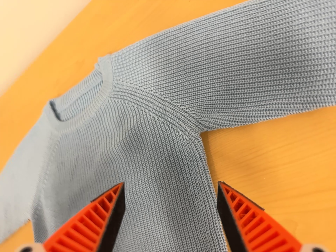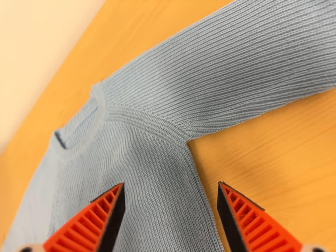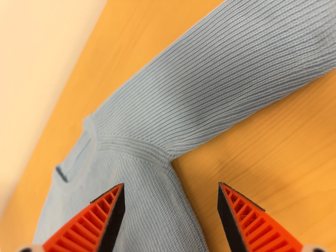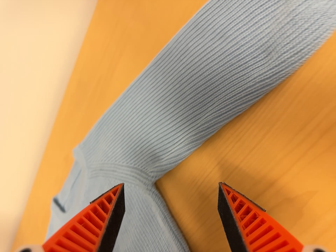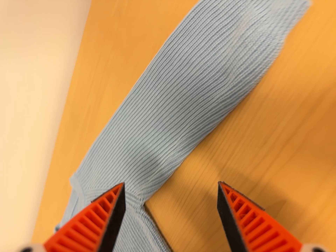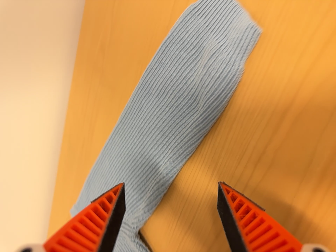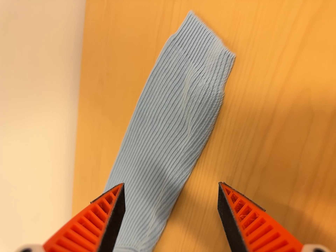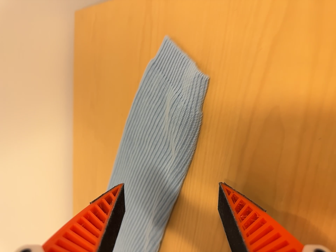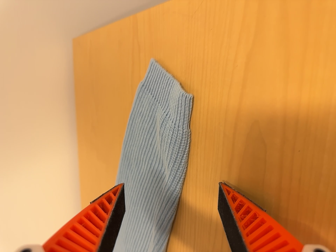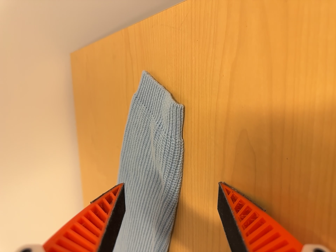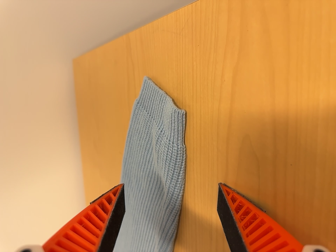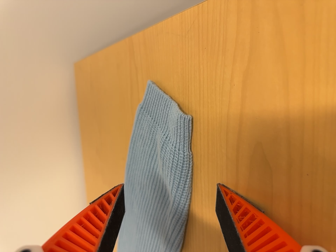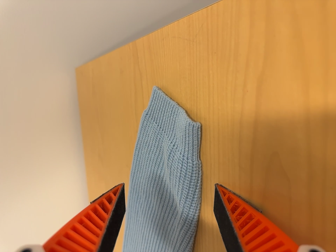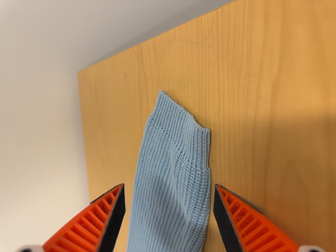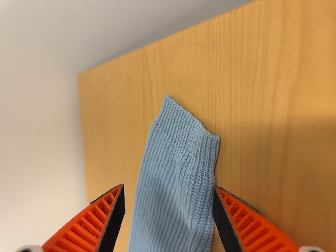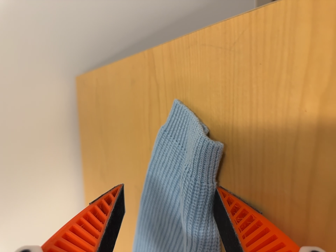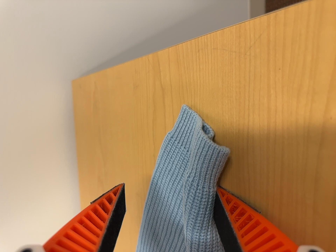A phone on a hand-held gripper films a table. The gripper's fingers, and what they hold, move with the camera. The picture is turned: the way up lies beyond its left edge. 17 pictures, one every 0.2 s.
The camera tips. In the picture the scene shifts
downward.
The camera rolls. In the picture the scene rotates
counterclockwise.
0.0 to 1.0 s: The camera pans to its left by about 10 degrees. It travels to its right, about 20 cm. Its aim tips toward the top of its view by about 20 degrees, and the scene shifts downward. It rolls about its line of sight by about 35 degrees, and the scene rotates counterclockwise.
1.0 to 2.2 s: The camera travels to its right, about 8 cm. Its aim tips toward the top of its view by about 15 degrees, and the scene shifts downward. It rolls about its line of sight by about 15 degrees, and the scene rotates counterclockwise.
2.2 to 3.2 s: The camera travels forward and to its left, about 7 cm, so what stands in front looms larger.
The film runs forward here.
